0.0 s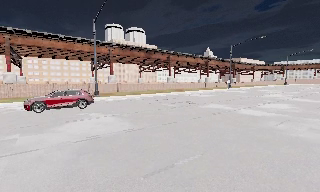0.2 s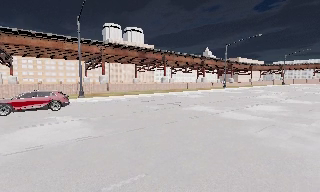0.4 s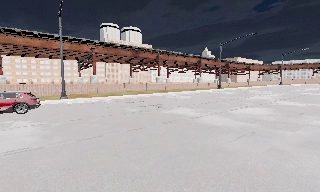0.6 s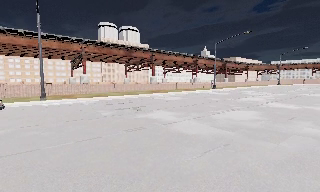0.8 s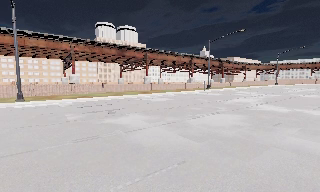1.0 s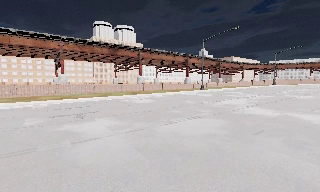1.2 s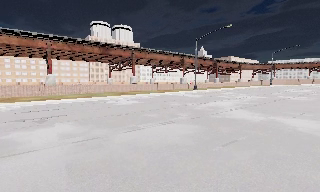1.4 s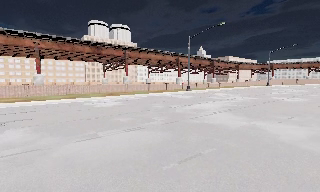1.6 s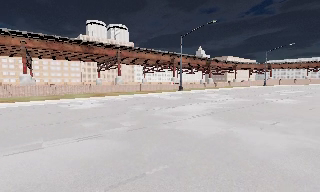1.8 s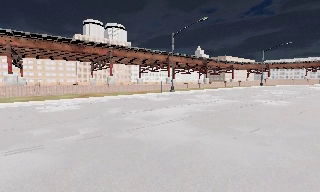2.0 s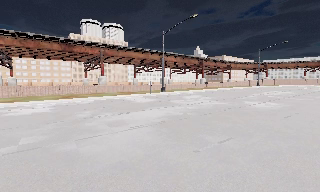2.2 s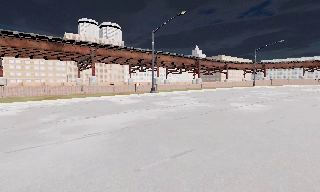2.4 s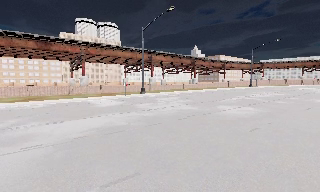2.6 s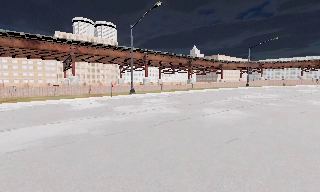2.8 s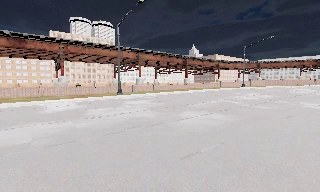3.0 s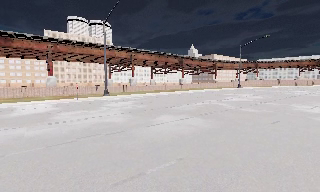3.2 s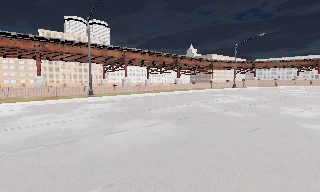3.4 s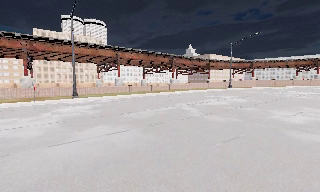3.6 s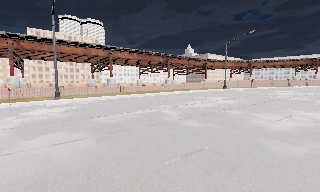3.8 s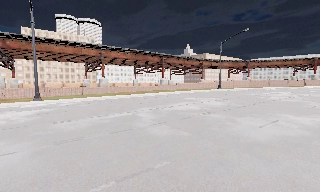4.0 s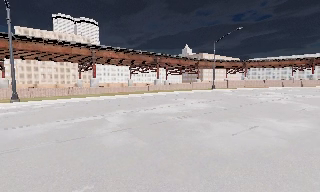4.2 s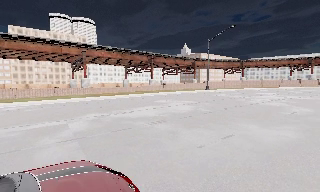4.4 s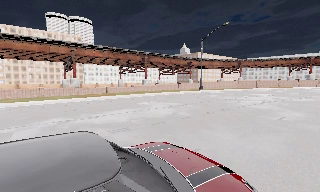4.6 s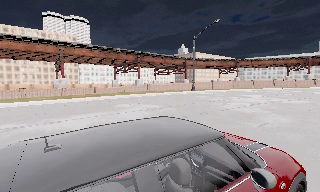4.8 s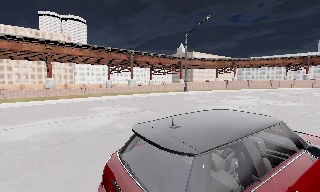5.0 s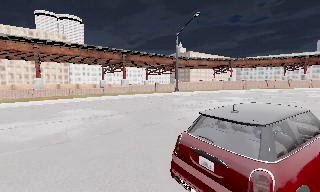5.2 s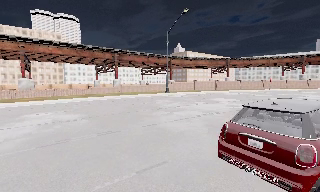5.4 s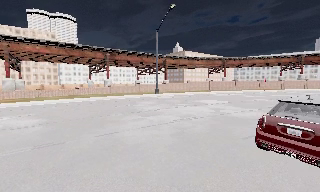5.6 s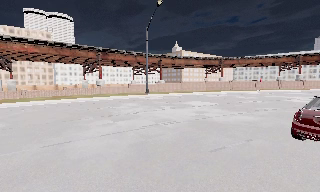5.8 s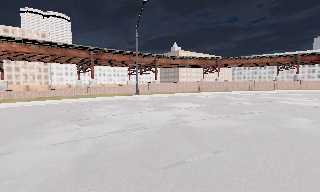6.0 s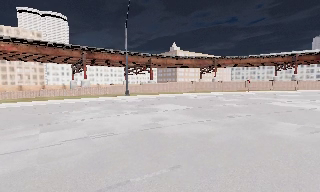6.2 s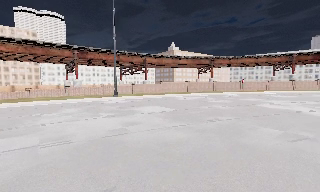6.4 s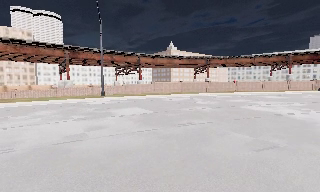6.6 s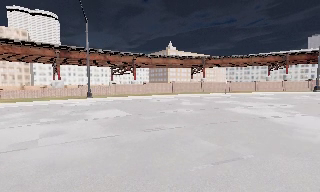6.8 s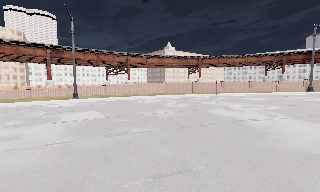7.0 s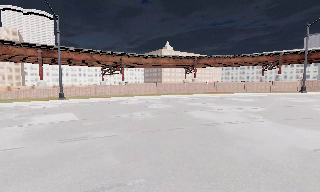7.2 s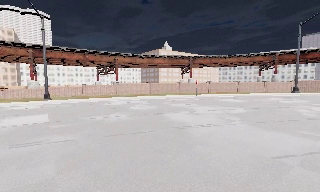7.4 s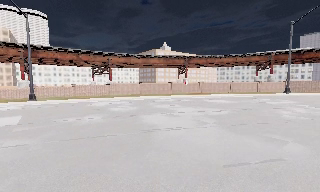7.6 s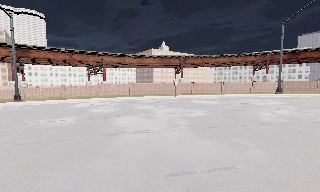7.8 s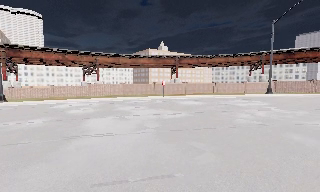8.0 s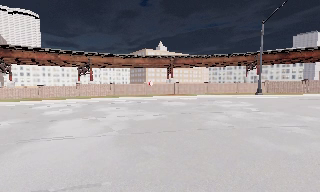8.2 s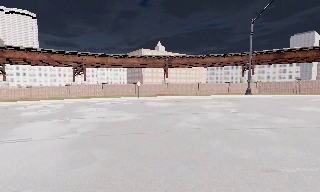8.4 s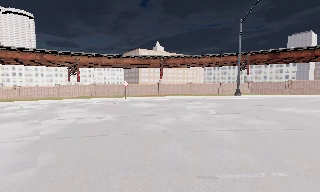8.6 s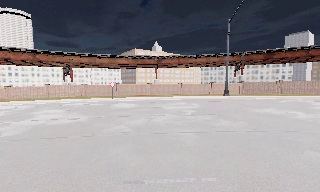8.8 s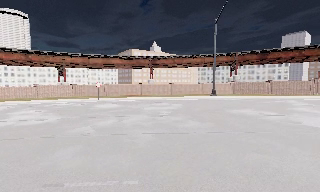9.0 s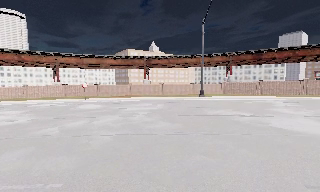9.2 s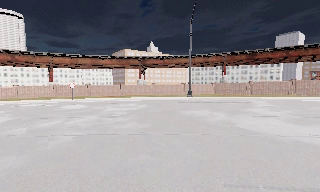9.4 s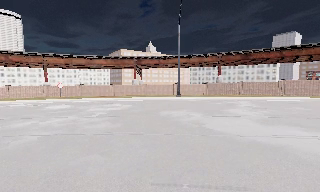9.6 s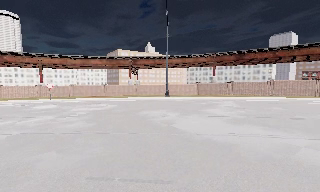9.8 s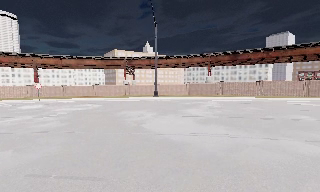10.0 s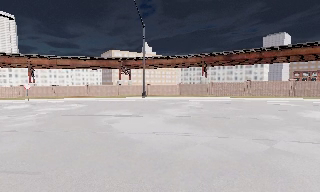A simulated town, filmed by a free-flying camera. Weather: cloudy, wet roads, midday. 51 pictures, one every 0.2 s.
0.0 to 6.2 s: The camera travels to its right and forward, about 60 m, so close, fixed things drift to the left.
6.2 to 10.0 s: The camera travels to its right, about 30 m, so close, fixed things drift to the left.
The film runs forward here.
